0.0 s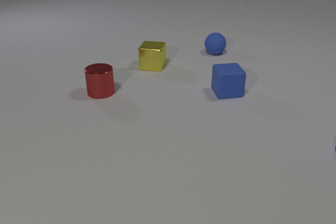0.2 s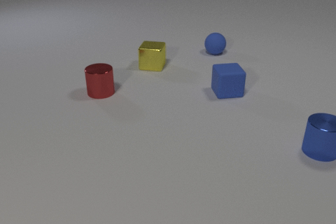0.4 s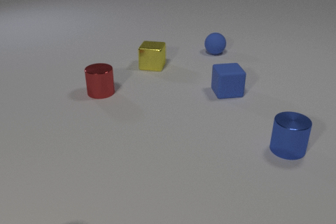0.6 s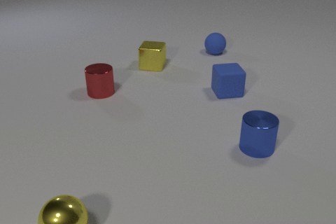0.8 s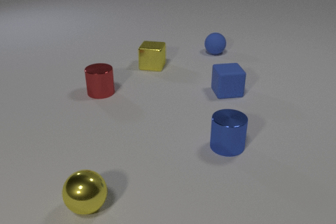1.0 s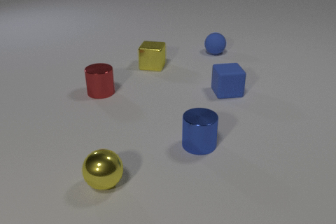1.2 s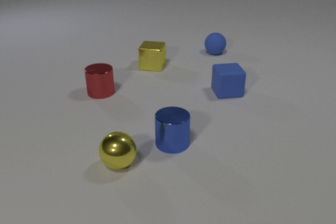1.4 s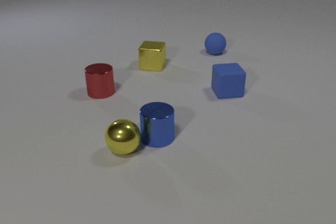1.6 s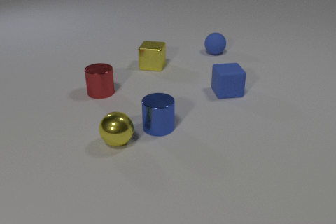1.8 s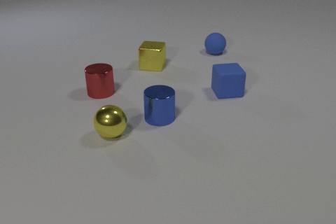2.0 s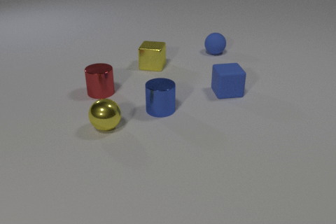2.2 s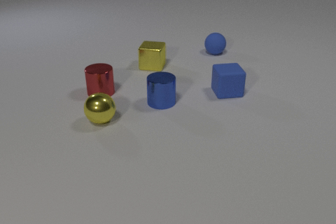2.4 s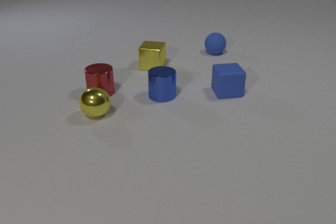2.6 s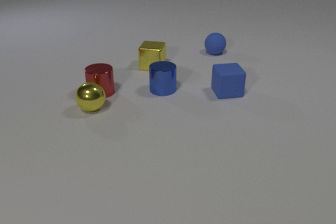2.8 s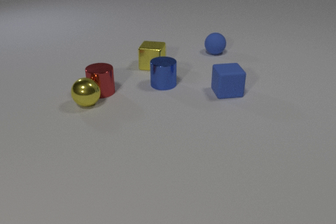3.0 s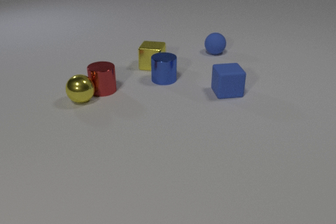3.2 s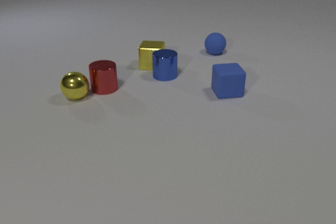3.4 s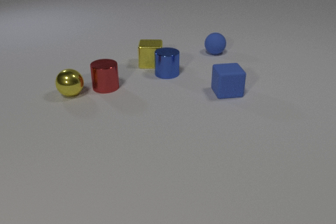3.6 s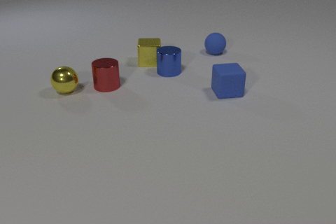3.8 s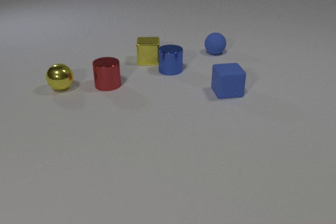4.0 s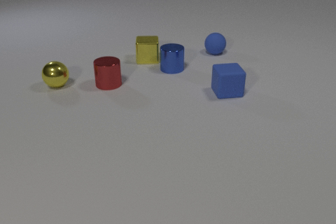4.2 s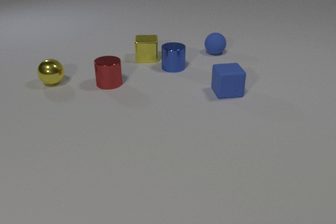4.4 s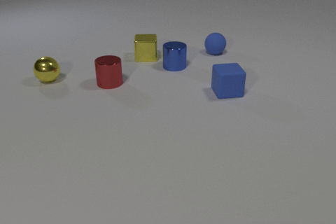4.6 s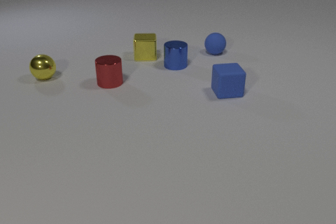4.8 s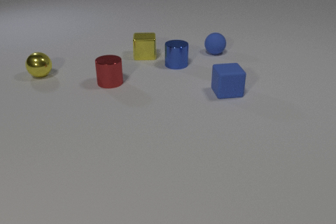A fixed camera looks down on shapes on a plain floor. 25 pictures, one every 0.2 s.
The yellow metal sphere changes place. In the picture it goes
away from the camera.
0.0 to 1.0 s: The yellow metal sphere comes in at the bottom edge, rolls away from the camera and to the right. The blue metal cylinder slides to the left.
1.0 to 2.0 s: The yellow metal sphere rolls away from the camera. The blue metal cylinder slides away from the camera and to the left. The yellow metal sphere and the blue metal cylinder collide.
2.0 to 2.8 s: The yellow metal sphere rolls away from the camera. The blue metal cylinder slides away from the camera. The yellow metal sphere and the red metal cylinder collide.
2.8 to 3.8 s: The yellow metal sphere rolls away from the camera and to the left. The blue metal cylinder slides away from the camera. The red metal cylinder slides away from the camera and to the right. The yellow metal cube slides away from the camera. The blue metal cylinder and the yellow metal cube collide.
3.8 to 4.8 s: The yellow metal sphere rolls away from the camera and to the left. The blue metal cylinder slides away from the camera. The red metal cylinder slides away from the camera. The yellow metal cube slides away from the camera.
How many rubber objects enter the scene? 0.
What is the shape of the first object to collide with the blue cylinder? sphere.
What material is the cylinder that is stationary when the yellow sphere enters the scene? metal.
